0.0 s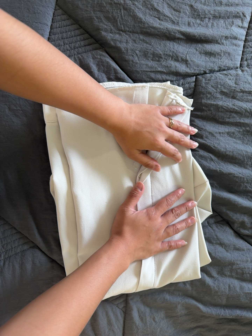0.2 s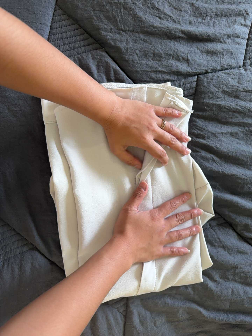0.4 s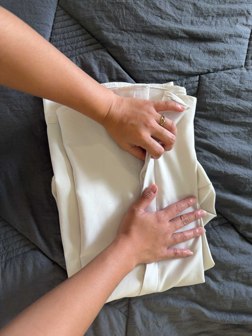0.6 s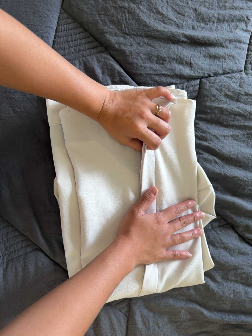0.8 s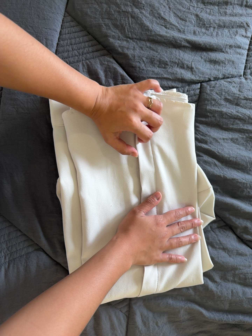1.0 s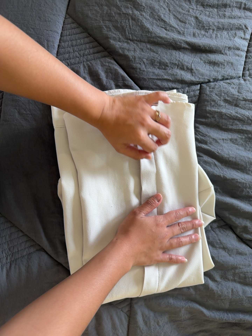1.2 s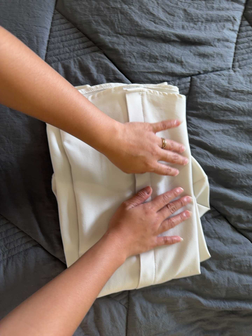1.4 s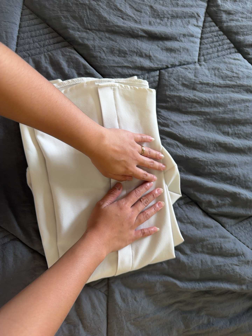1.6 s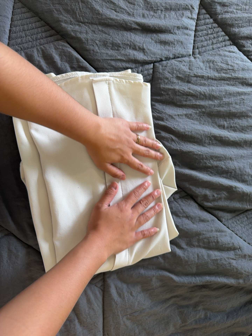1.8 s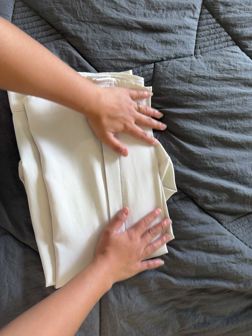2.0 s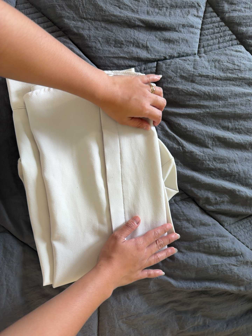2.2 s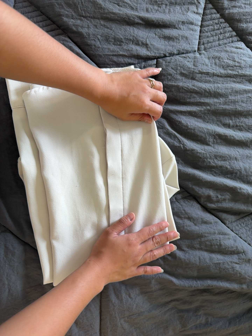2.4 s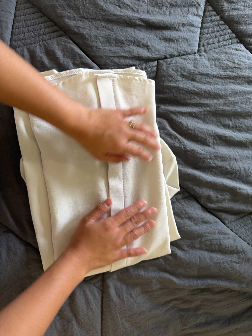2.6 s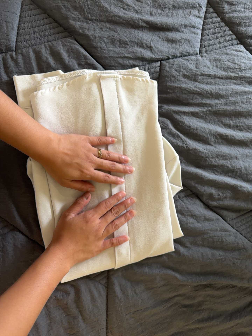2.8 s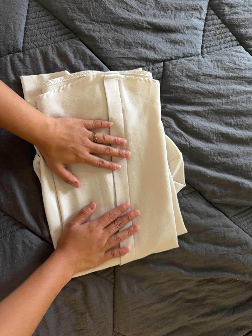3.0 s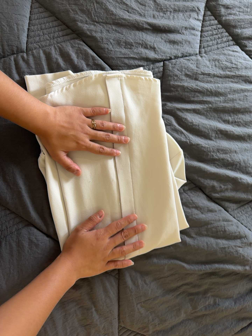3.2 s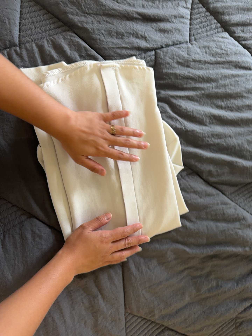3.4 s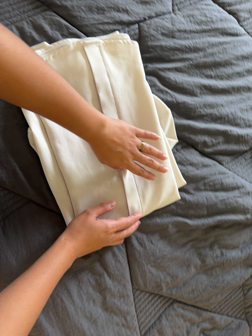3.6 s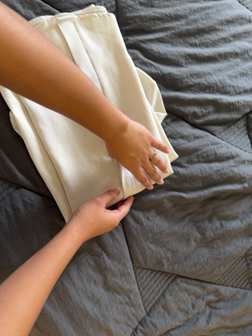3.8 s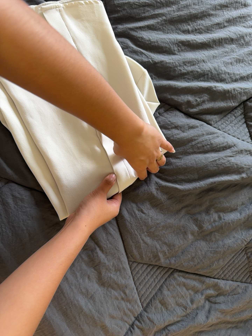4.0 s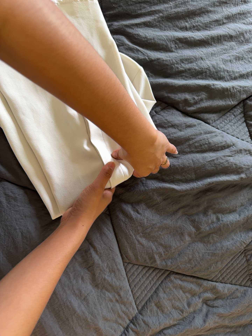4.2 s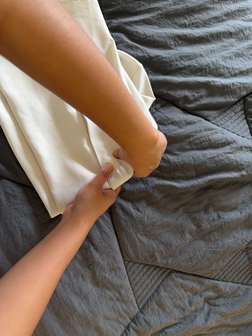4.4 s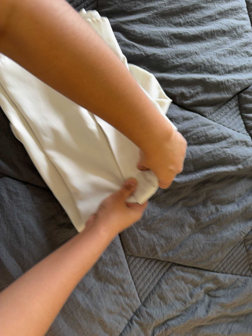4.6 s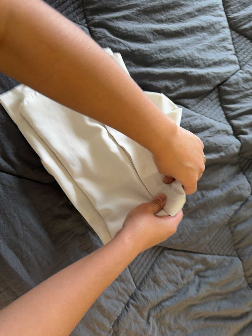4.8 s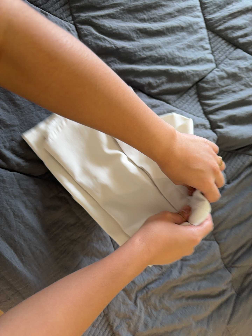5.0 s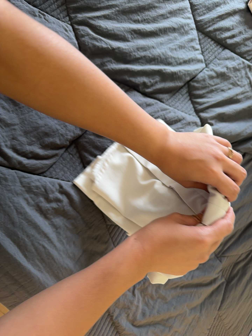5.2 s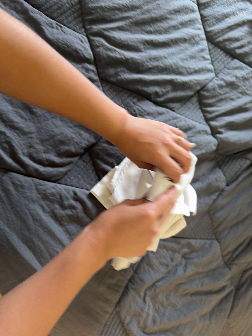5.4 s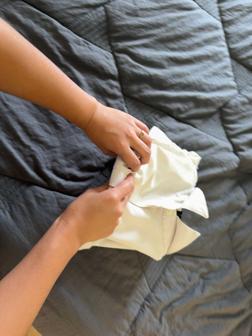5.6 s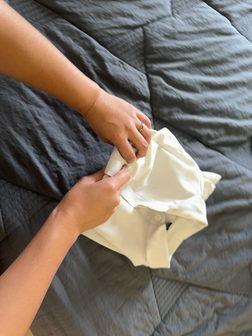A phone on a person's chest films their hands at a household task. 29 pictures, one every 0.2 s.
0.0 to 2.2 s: The camera shifts only a little, or ends up much as it began.
2.2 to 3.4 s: The camera travels toward the bottom of its view, about 9 cm, so close, fixed things drift upward. It rolls about its line of sight by about 10 degrees, and the scene rotates counterclockwise.
3.4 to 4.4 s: The camera travels to its right and toward the bottom of its view, about 9 cm, so close, fixed things drift to the left.
4.4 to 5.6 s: The camera travels to its left and backward, about 14 cm.
The film runs forward here.
